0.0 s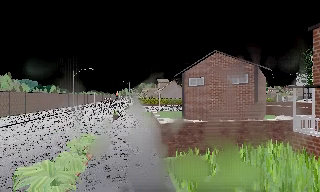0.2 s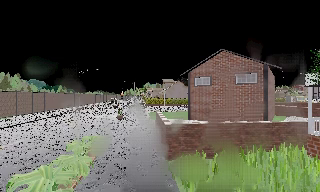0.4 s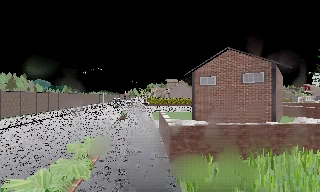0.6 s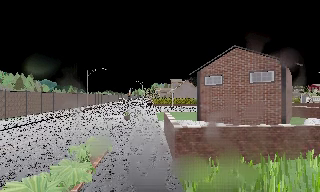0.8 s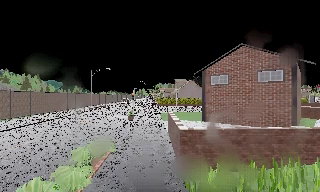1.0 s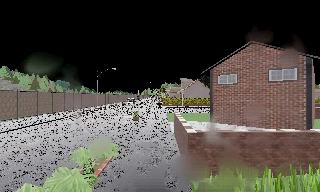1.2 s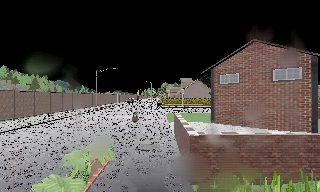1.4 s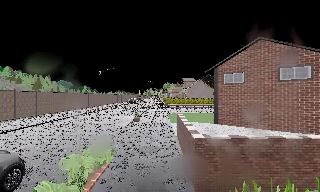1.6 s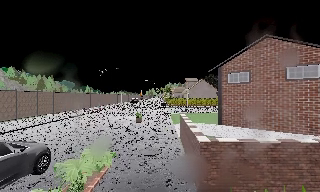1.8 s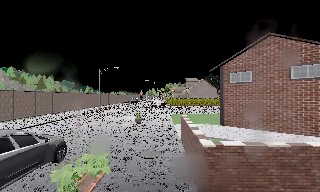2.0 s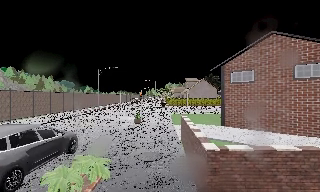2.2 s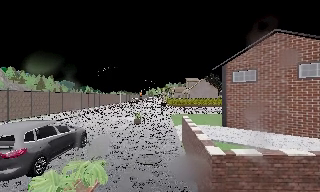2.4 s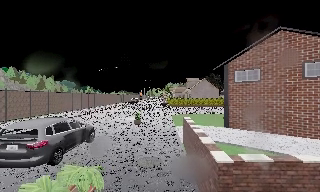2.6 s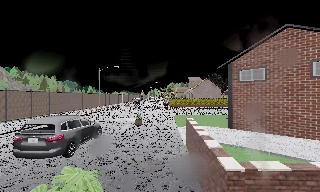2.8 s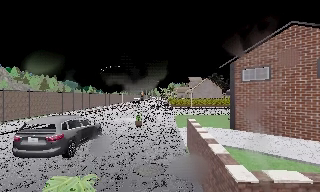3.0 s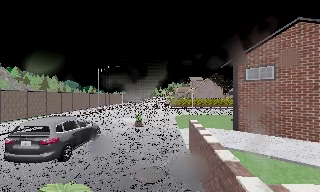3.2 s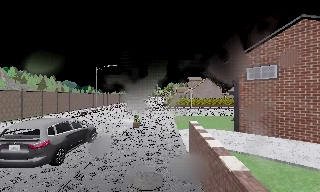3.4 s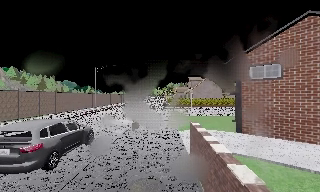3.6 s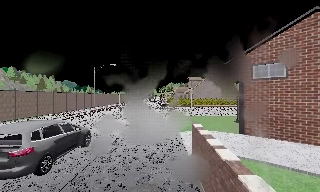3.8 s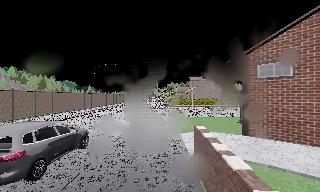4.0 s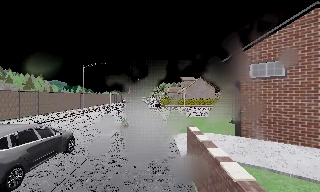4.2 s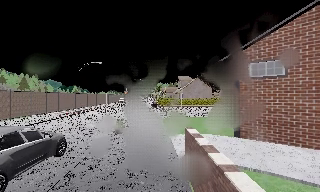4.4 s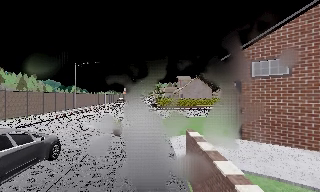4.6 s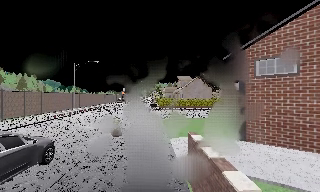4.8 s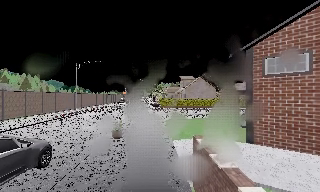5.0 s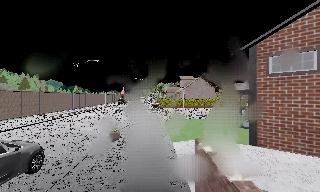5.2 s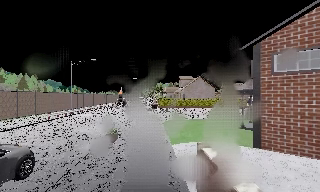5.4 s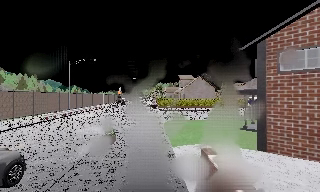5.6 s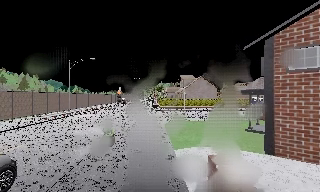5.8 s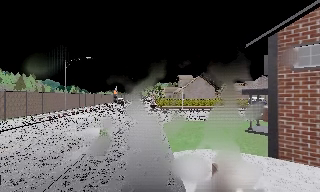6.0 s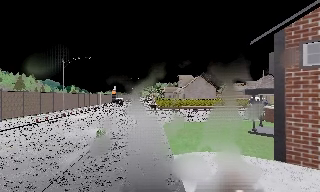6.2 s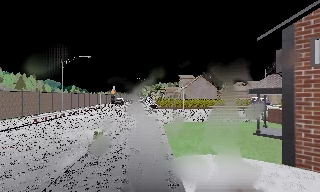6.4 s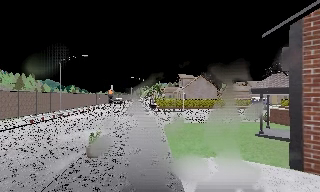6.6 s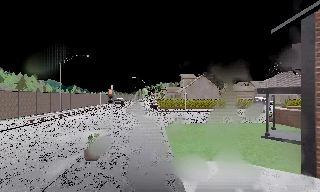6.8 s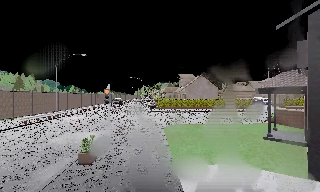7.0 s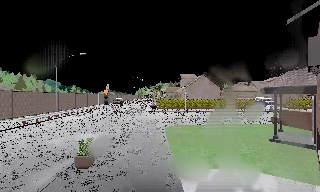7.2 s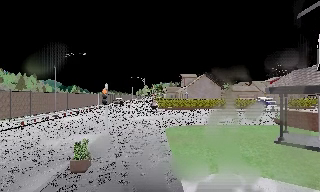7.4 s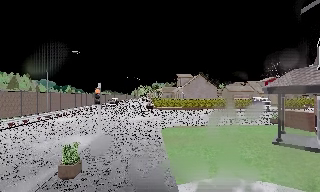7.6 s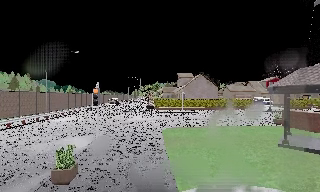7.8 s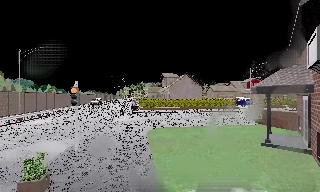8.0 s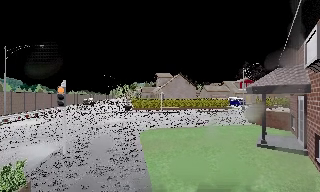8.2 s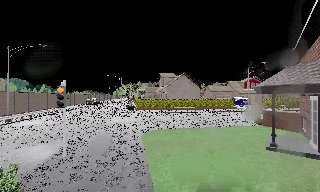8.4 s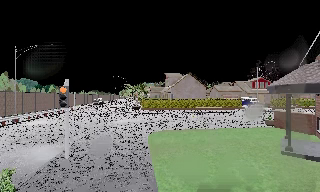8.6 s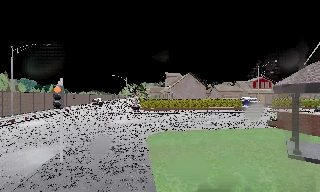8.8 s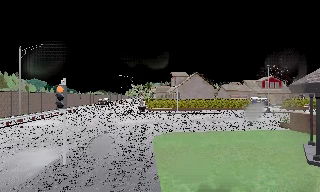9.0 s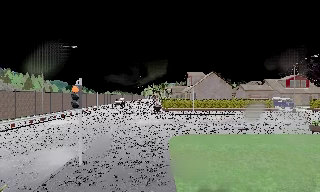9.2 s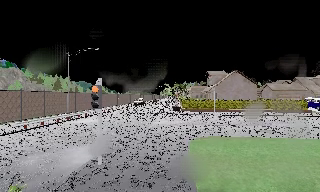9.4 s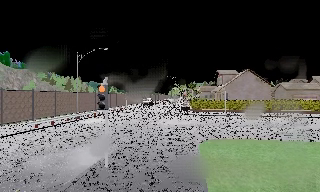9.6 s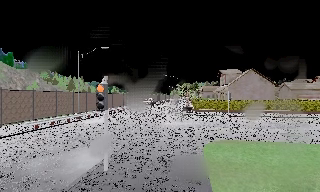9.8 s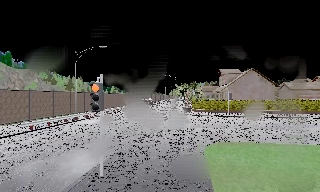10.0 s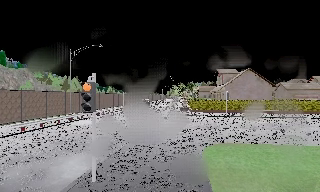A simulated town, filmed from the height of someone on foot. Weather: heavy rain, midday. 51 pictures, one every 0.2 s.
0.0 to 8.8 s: The camera travels forward, about 15 m, so what stands in front looms larger.
8.8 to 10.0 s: The camera pans to its left, which is counterclockwise from overhead, by about 15 degrees. It travels forward, about 2 m, so what stands in front looms larger.
The film runs forward here.
